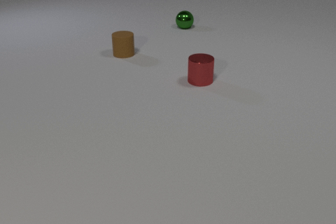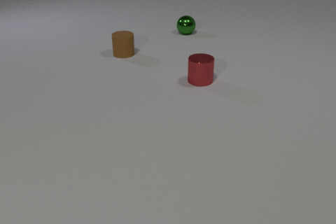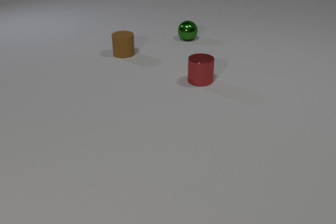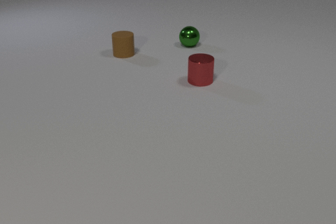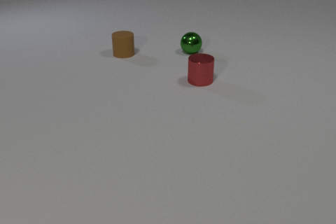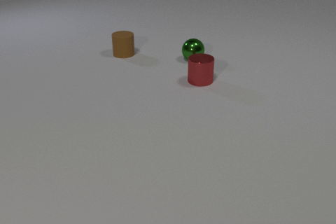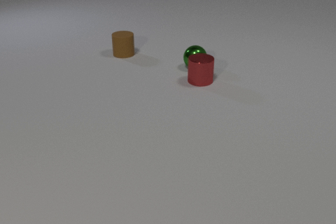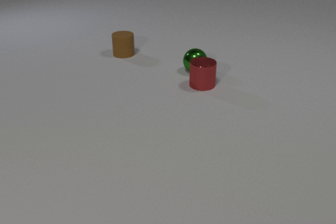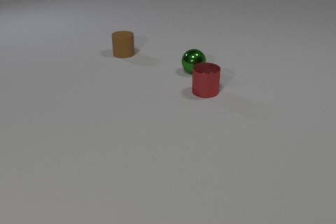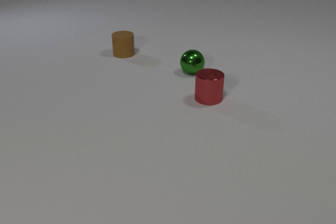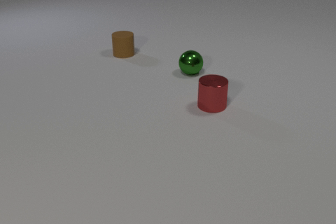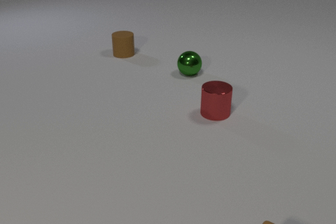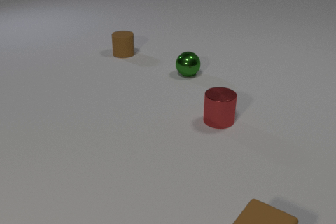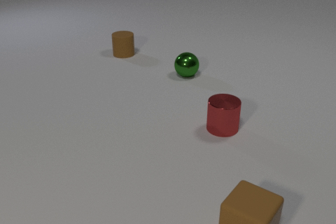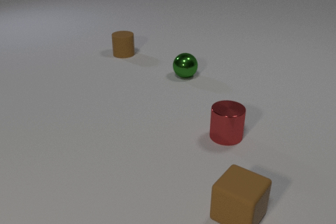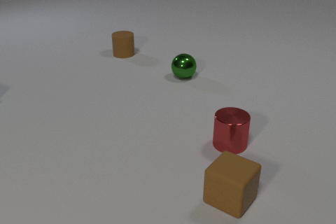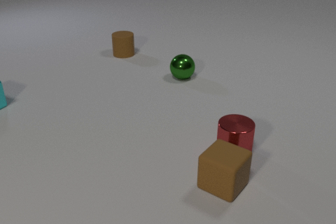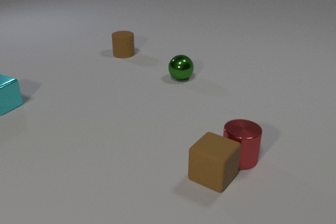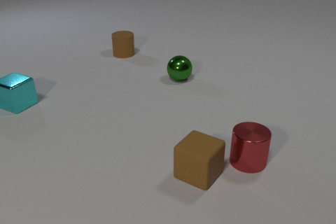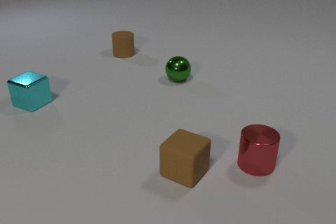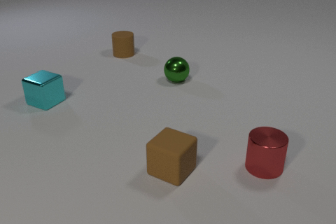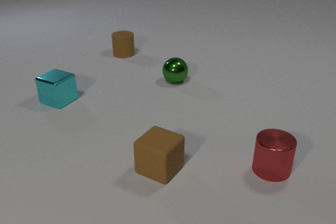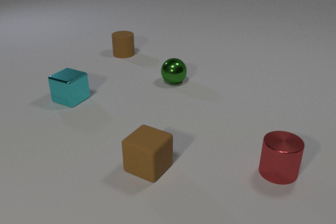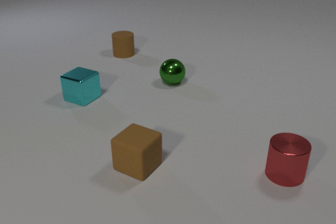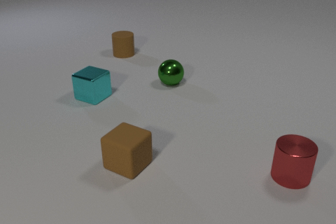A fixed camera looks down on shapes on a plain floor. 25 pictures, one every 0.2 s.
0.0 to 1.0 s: The green metal sphere rolls toward the camera.
1.0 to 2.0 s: The green metal sphere rolls toward the camera. The red metal cylinder slides toward the camera. The green metal sphere and the red metal cylinder collide.
2.0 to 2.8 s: The green metal sphere rolls toward the camera and to the left. The red metal cylinder slides toward the camera. The brown rubber cube comes in at the bottom edge, slides away from the camera and to the left.
2.8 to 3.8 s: The green metal sphere rolls toward the camera and to the left. The red metal cylinder slides toward the camera and to the right. The cyan metal cube comes in at the left edge, slides to the right. The brown rubber cube slides away from the camera and to the left. The red metal cylinder and the brown rubber cube collide.
3.8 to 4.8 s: The green metal sphere rolls toward the camera and to the left. The red metal cylinder slides to the right. The cyan metal cube slides to the right. The brown rubber cube slides to the left.
What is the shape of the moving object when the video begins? sphere.
How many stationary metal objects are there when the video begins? 1.
What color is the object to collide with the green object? red.
